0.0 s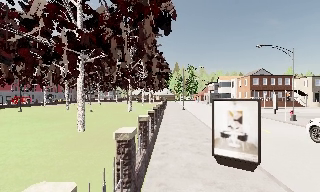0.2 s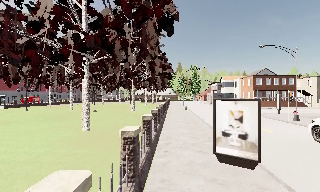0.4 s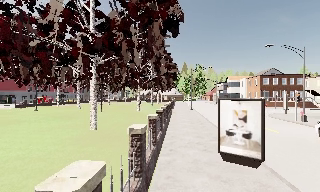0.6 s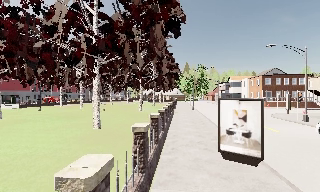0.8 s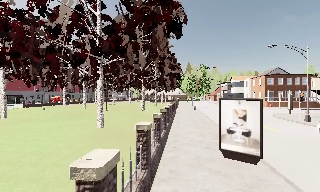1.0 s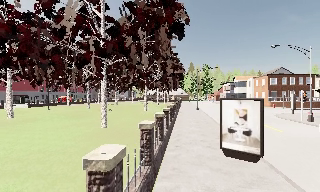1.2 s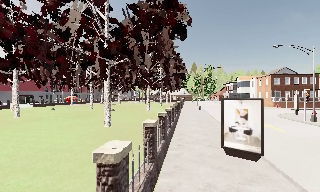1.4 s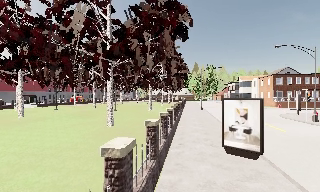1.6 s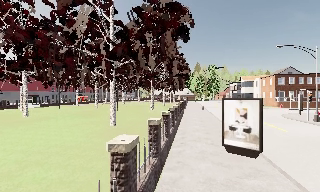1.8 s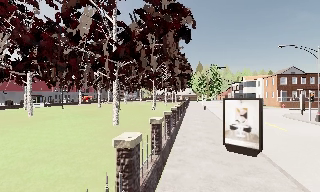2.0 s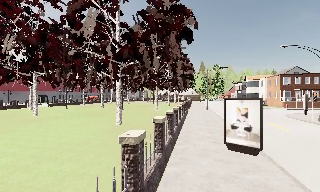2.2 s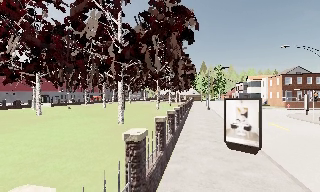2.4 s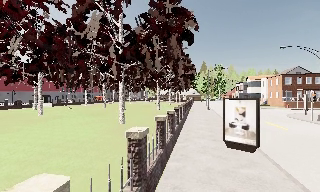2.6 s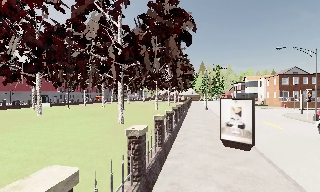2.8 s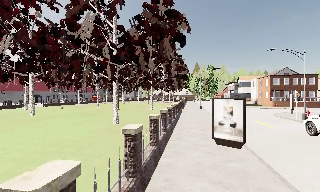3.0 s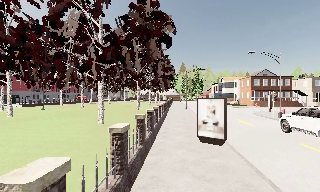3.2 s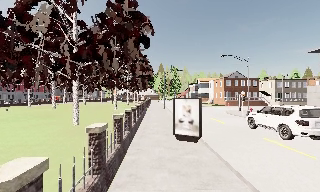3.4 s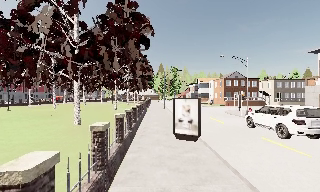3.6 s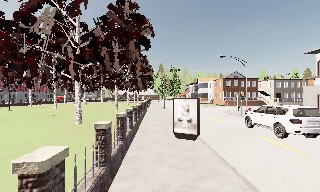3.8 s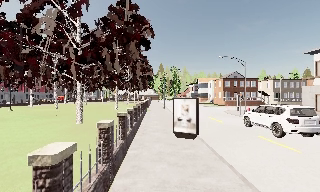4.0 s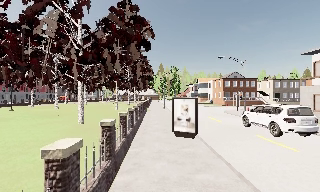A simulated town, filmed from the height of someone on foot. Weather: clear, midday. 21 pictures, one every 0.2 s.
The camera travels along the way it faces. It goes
backward.
0.0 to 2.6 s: The camera travels backward, about 2.5 m, so what stands in front gets smaller.
2.6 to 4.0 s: The camera pans to its right, which is clockwise from overhead, by about 15 degrees. It travels backward, about 1.5 m, so what stands in front gets smaller.
The film runs backward here.
